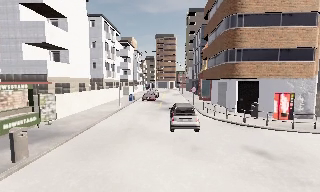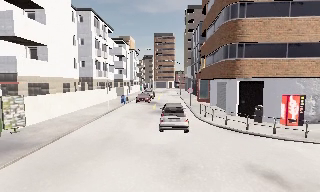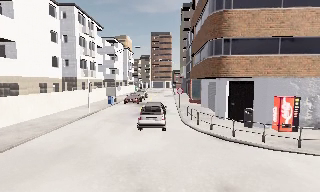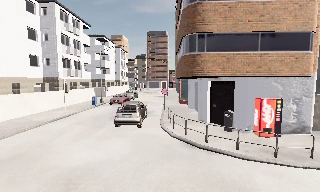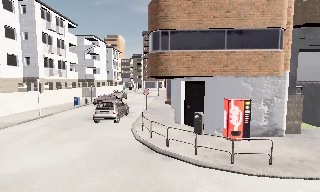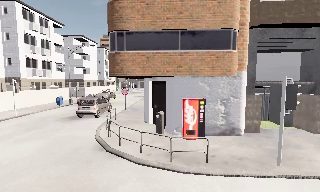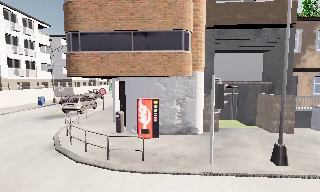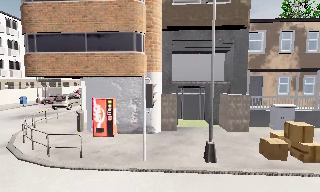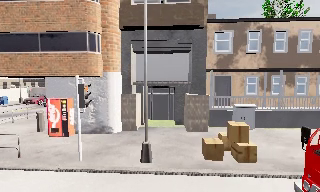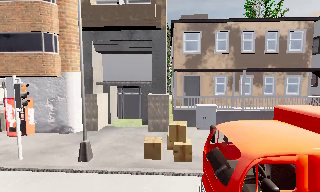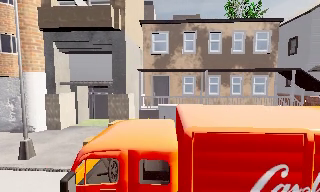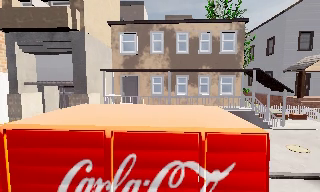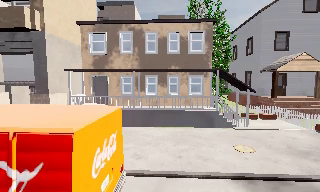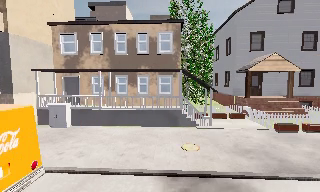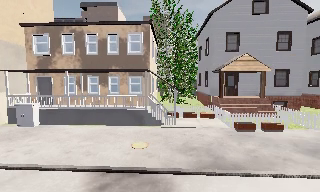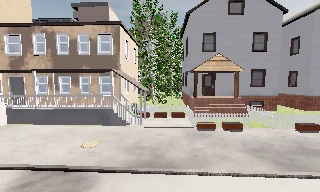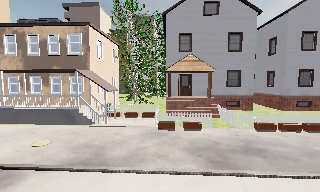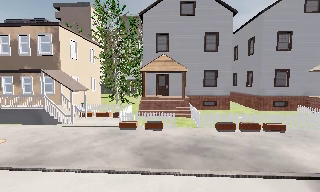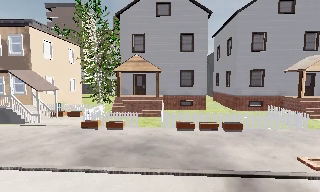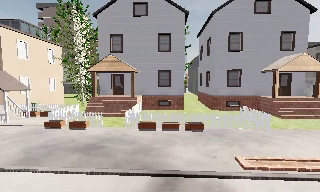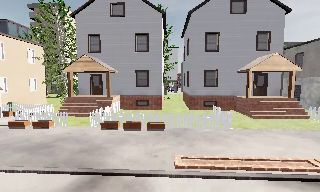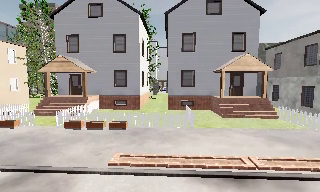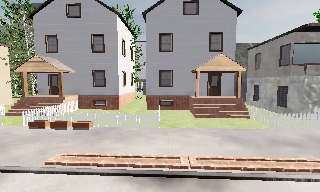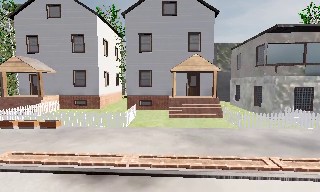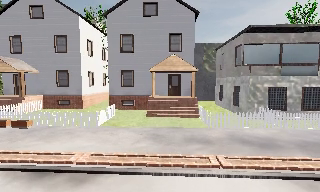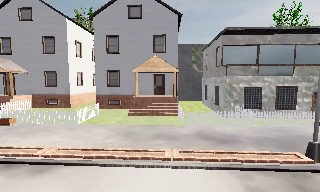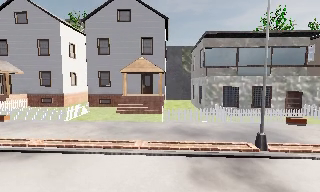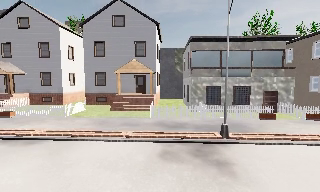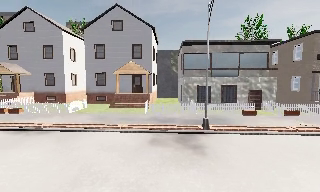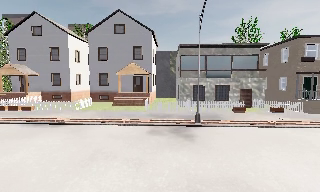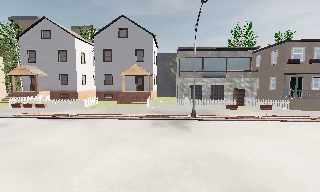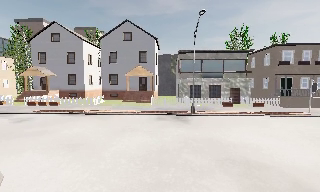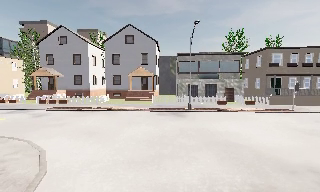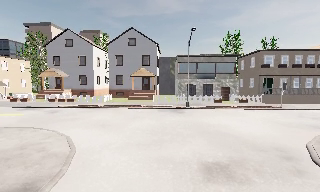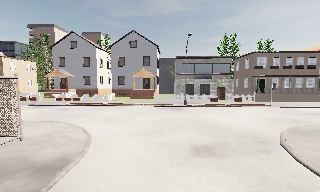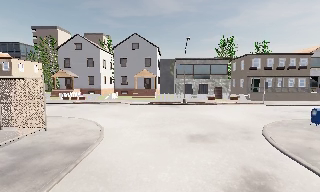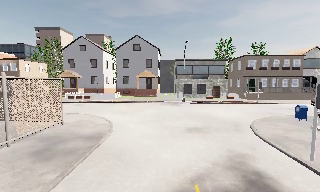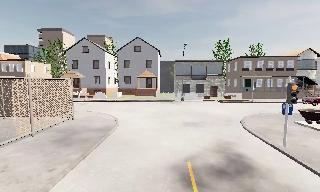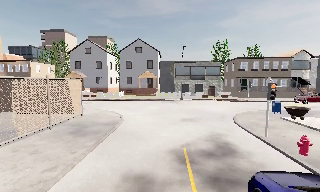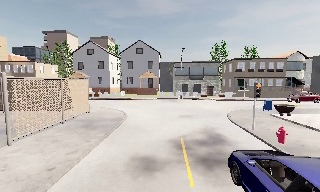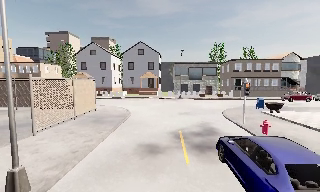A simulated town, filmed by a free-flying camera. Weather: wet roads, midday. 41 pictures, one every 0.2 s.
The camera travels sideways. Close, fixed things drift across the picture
to the left.
0.0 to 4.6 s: The camera travels to its right, about 50 m, so close, fixed things drift to the left.
4.6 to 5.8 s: The camera travels to its right and backward, about 9 m, so close, fixed things drift to the left.
5.8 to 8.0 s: The camera travels backward, about 17 m, so what stands in front gets smaller.
The film runs forward here.
